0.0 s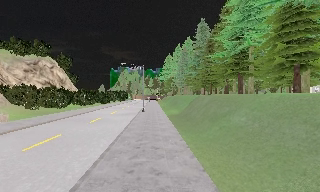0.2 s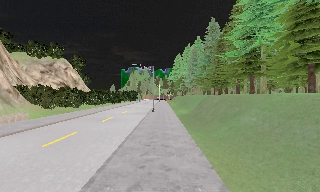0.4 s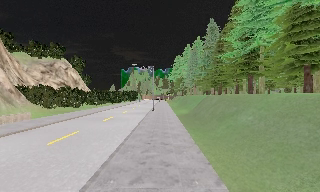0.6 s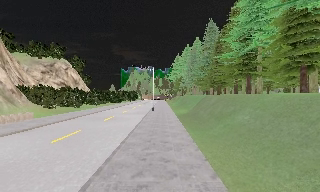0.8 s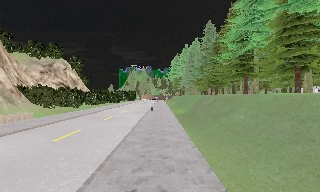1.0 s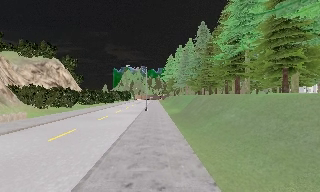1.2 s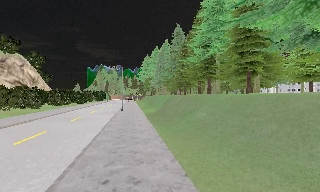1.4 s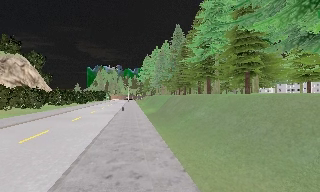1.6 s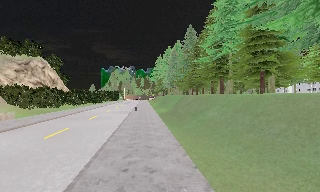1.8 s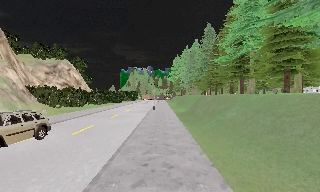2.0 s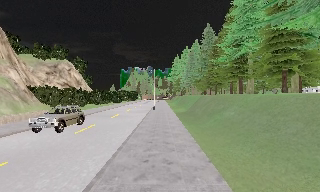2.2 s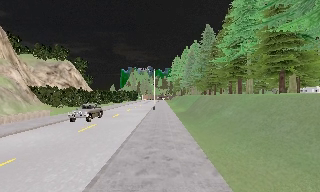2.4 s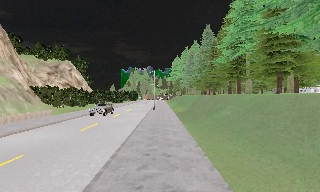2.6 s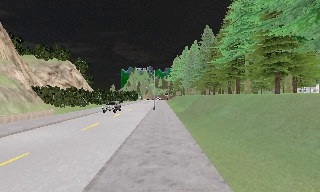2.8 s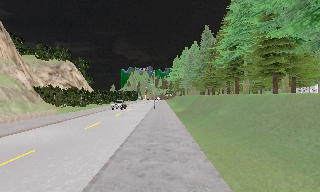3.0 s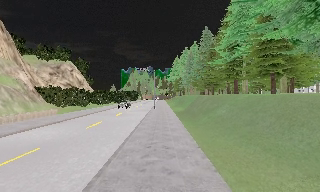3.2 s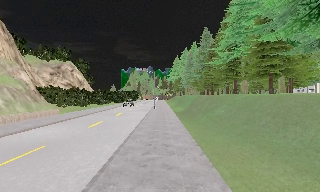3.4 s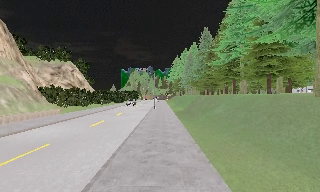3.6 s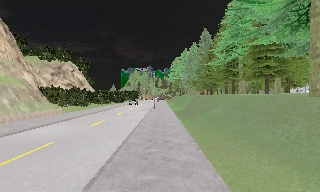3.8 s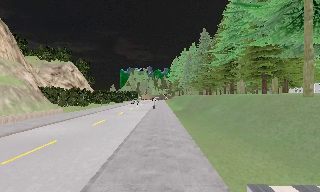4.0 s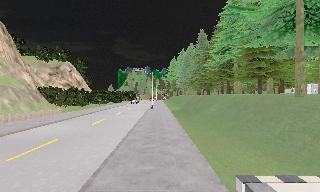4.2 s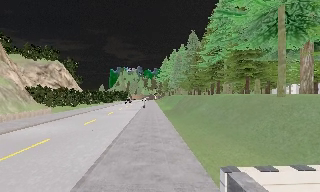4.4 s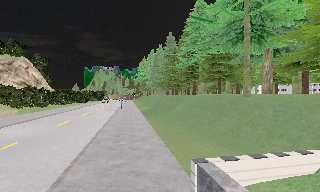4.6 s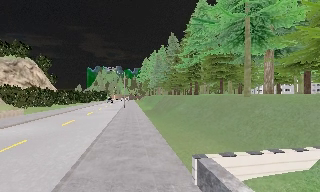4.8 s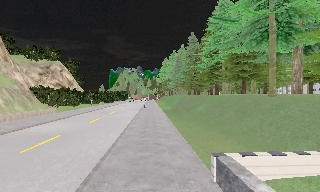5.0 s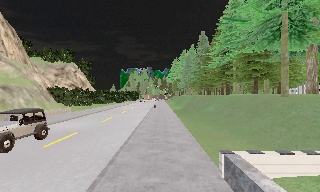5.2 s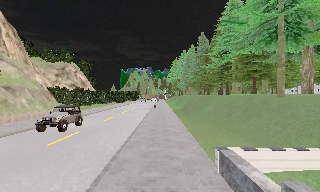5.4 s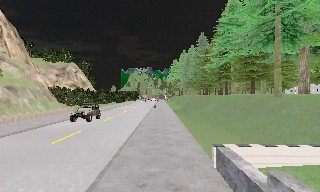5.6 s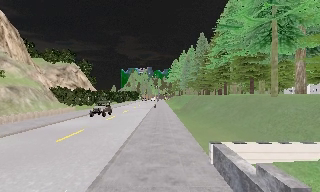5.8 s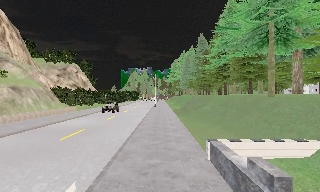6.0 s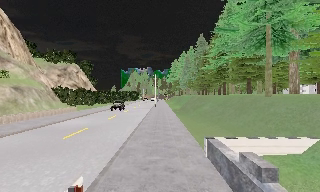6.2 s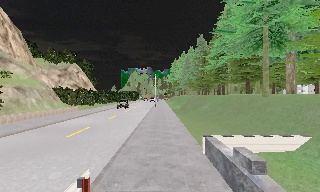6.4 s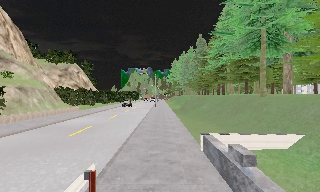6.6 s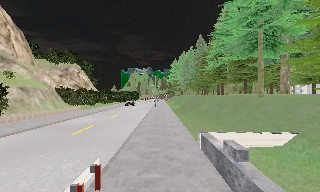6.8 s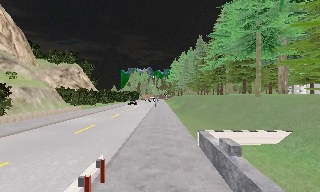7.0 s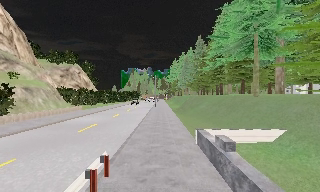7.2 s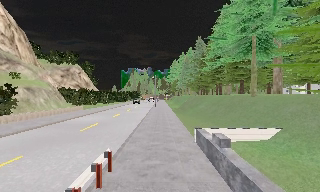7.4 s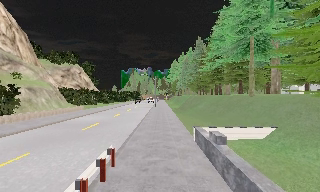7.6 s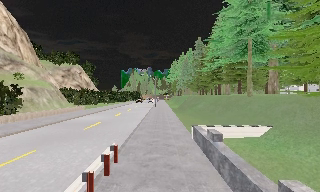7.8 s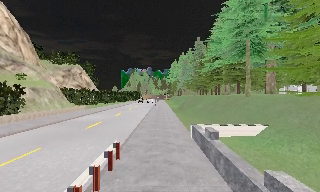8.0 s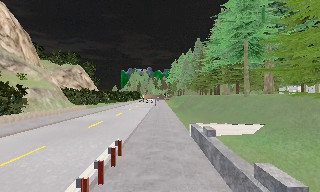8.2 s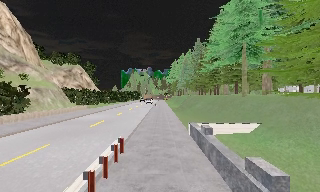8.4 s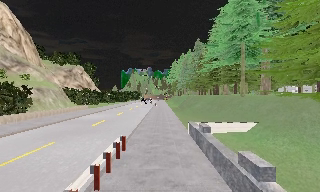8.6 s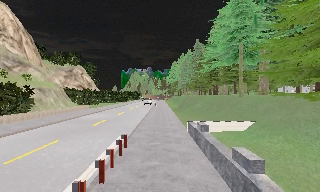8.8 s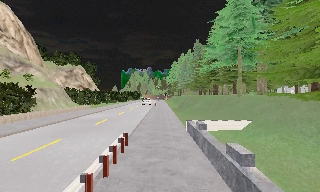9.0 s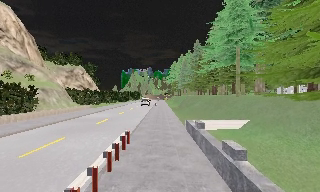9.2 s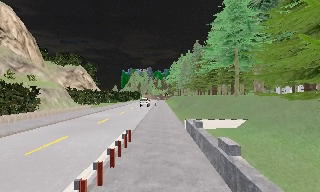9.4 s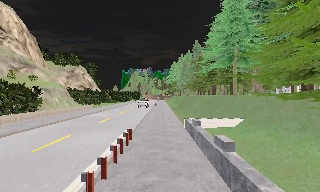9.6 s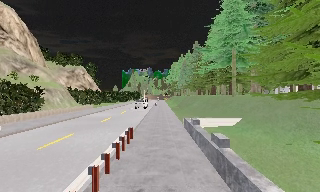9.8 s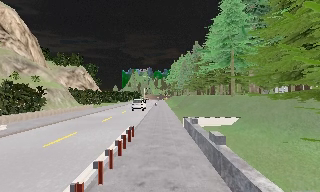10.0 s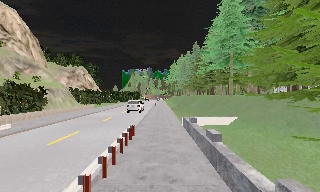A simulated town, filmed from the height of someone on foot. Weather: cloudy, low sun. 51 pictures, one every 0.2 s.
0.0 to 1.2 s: The camera travels backward, about 2 m, so what stands in front gets smaller.
1.2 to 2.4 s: The scene slides to the right, as the camera pans about 10 degrees to its left. It travels backward, about 2 m, so what stands in front gets smaller.
2.4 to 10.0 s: The camera travels backward, about 13 m, so what stands in front gets smaller.
The film runs backward here.
